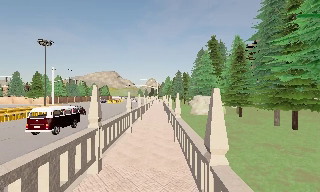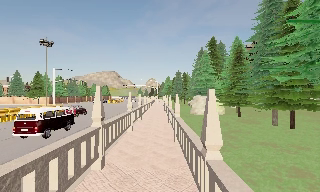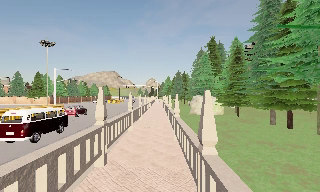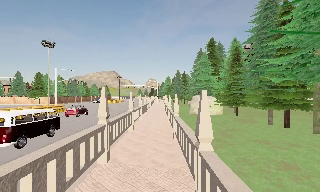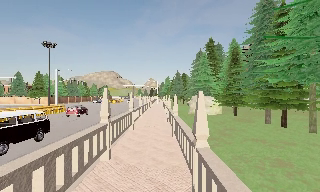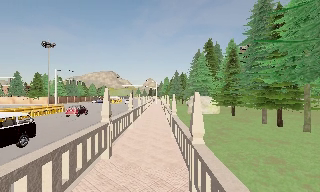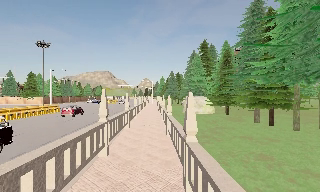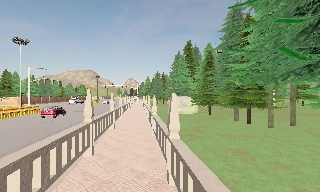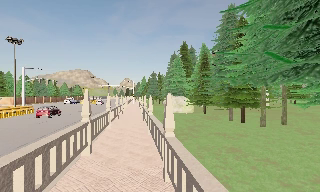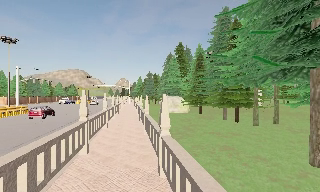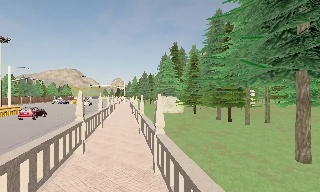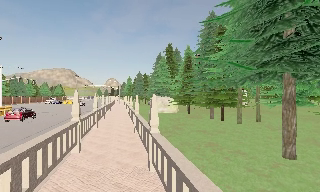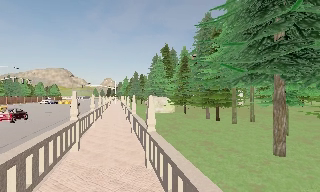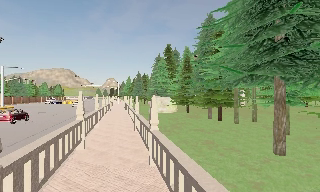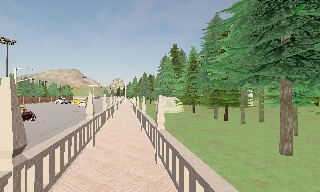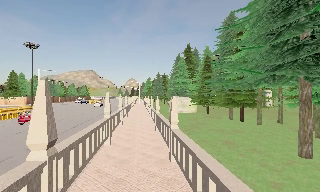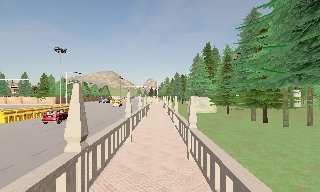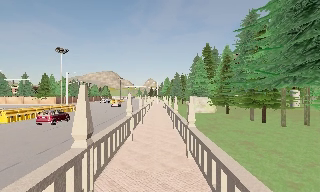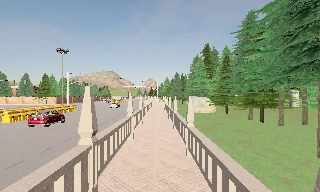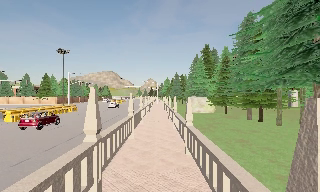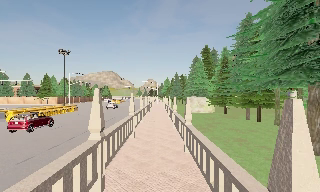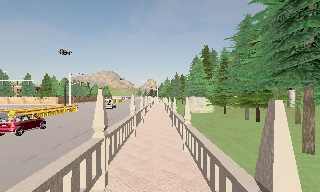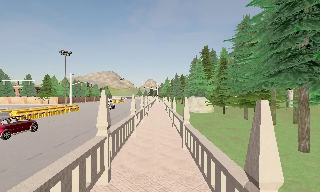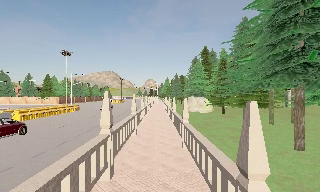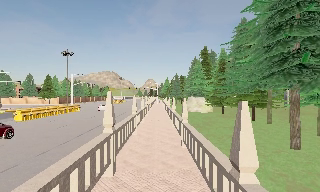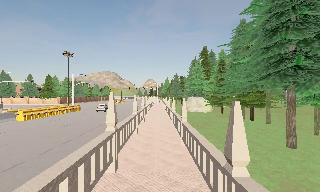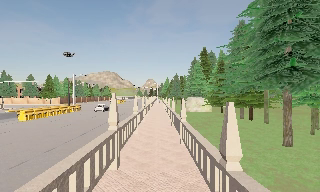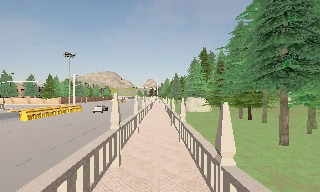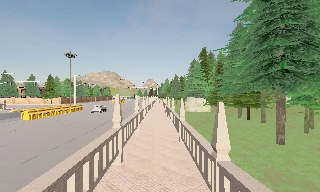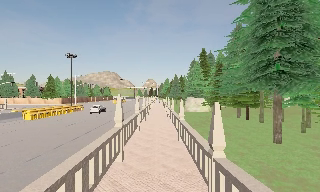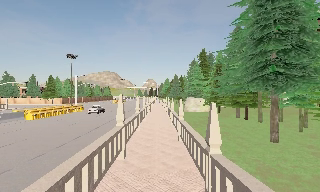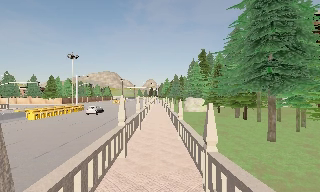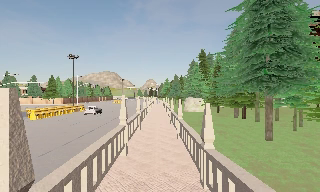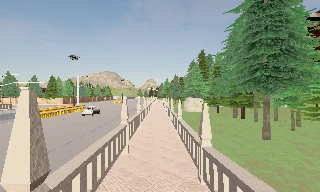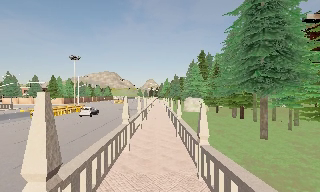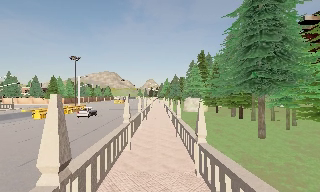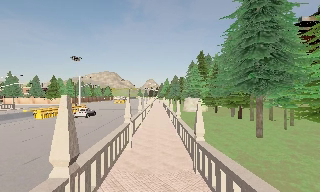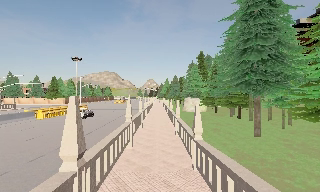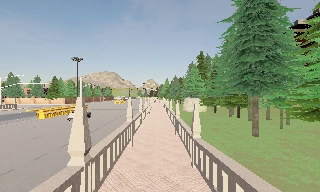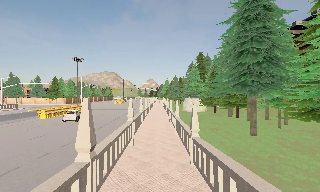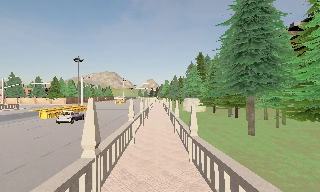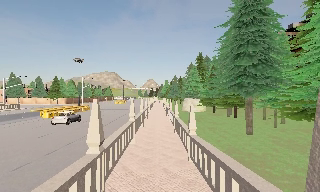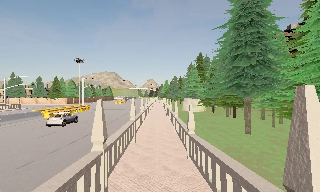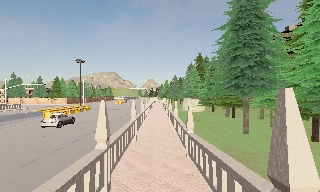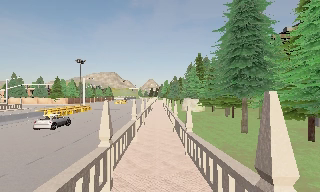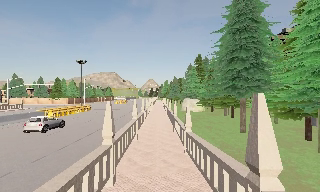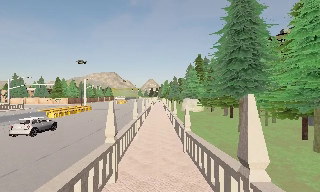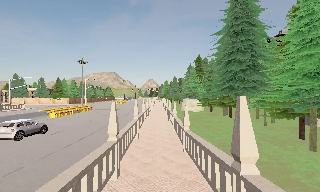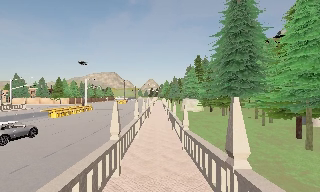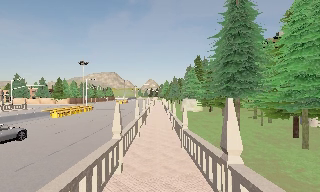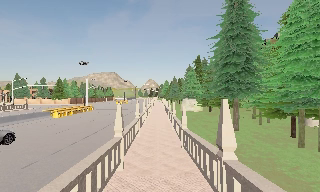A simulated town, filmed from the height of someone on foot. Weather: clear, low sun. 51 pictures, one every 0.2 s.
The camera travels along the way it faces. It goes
backward.
0.0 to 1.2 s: The camera travels backward, about 1.5 m, so what stands in front gets smaller.
1.2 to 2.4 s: The camera pans to its right, which is clockwise from overhead, by about 15 degrees. It travels backward, about 1.5 m, so what stands in front gets smaller.
2.4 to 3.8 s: The scene slides to the right, as the camera pans about 15 degrees to its left. It travels backward, about 1.5 m, so what stands in front gets smaller.
3.8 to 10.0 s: The camera travels backward, about 8 m, so what stands in front gets smaller.
The film runs backward here.
